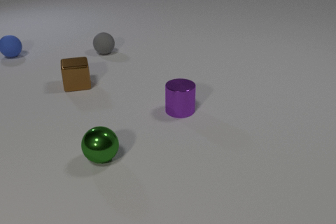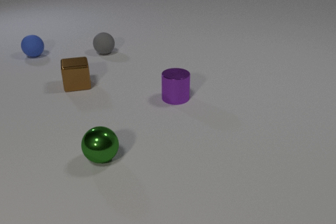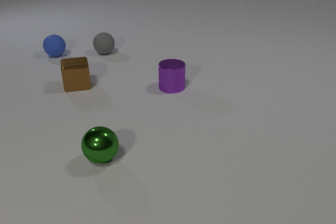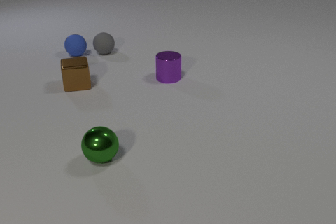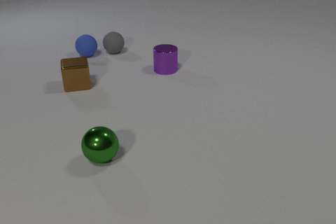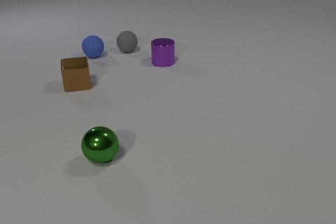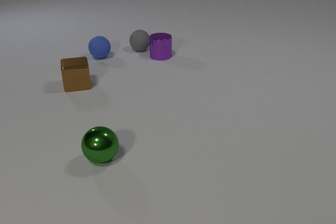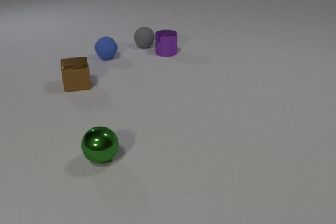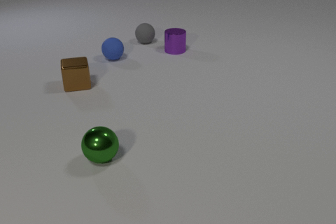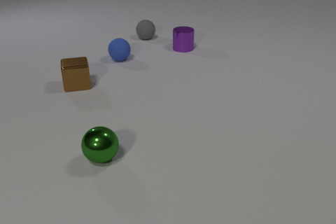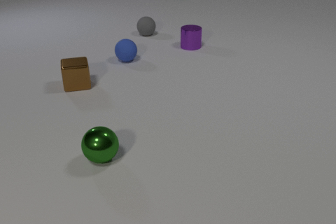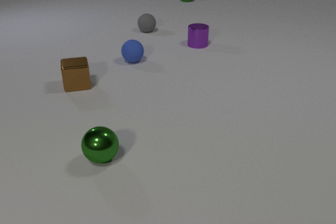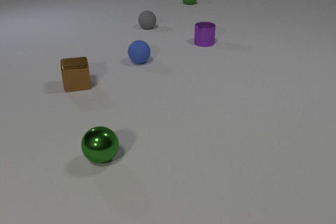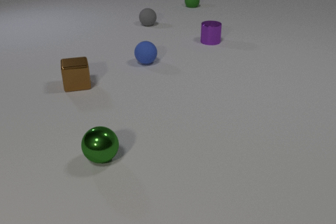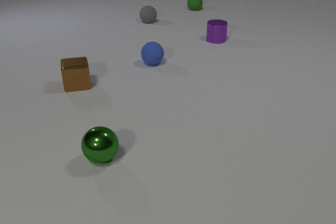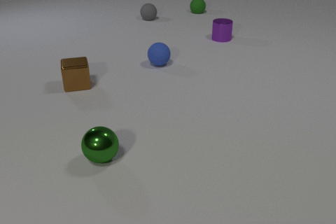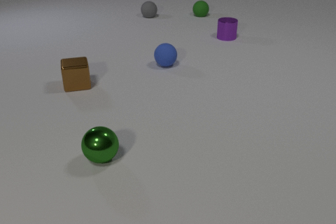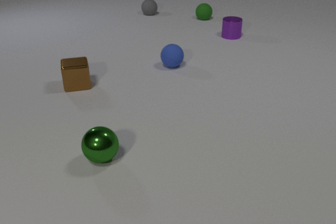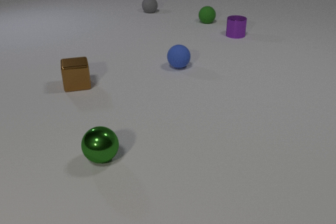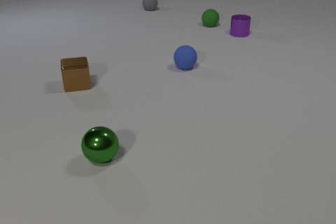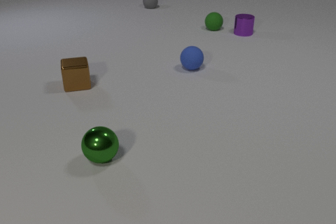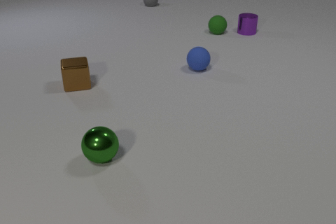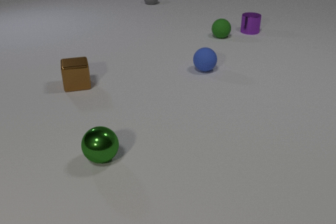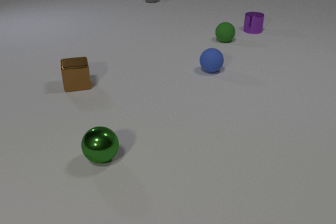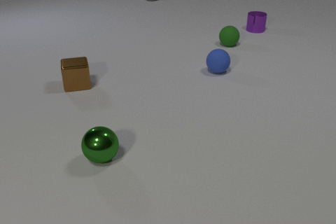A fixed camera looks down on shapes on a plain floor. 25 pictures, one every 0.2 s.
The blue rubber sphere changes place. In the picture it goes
to the right.
The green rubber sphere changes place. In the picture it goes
toward the camera.
0.0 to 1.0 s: The blue rubber sphere rolls to the right. The gray rubber sphere rolls to the right. The purple metal cylinder slides away from the camera. The blue rubber sphere and the gray rubber sphere collide.
1.0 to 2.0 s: The blue rubber sphere rolls to the right and toward the camera. The gray rubber sphere rolls away from the camera and to the right. The green rubber sphere comes in at the top edge. The purple metal cylinder slides away from the camera and to the right. The gray rubber sphere and the purple metal cylinder collide.
2.0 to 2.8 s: The blue rubber sphere rolls to the right. The gray rubber sphere rolls away from the camera. The green rubber sphere rolls toward the camera. The purple metal cylinder slides to the right and away from the camera.
2.8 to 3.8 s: The blue rubber sphere rolls to the right. The gray rubber sphere rolls away from the camera. The green rubber sphere rolls toward the camera. The purple metal cylinder slides to the right and away from the camera.
3.8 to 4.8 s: The blue rubber sphere rolls to the right. The gray rubber sphere rolls away from the camera. The green rubber sphere rolls toward the camera. The purple metal cylinder slides away from the camera and to the right.
What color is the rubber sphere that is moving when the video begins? blue.
Are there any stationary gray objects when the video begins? yes.
What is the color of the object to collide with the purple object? gray.
